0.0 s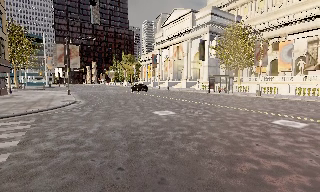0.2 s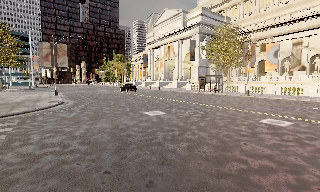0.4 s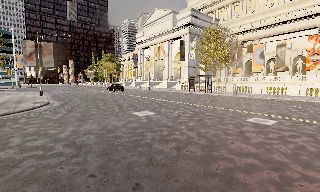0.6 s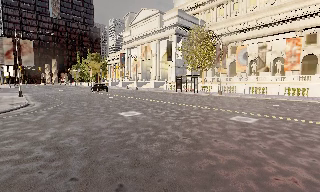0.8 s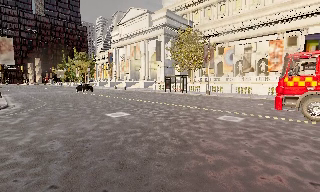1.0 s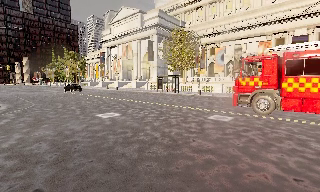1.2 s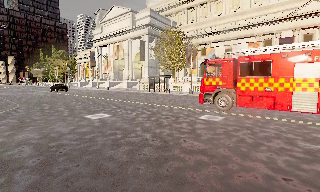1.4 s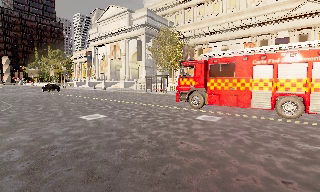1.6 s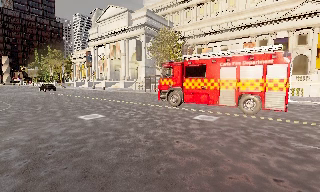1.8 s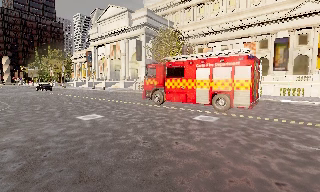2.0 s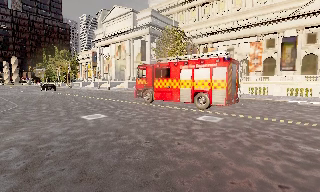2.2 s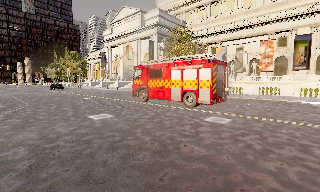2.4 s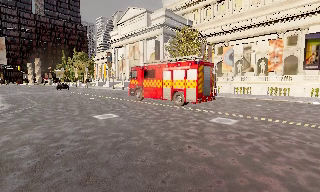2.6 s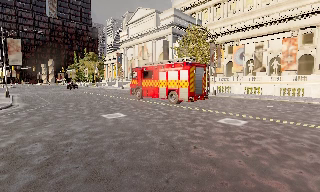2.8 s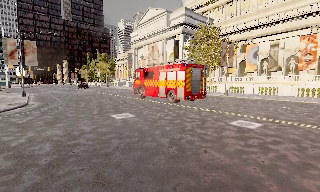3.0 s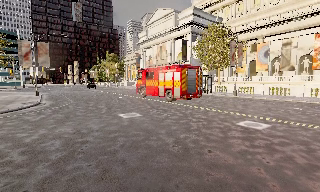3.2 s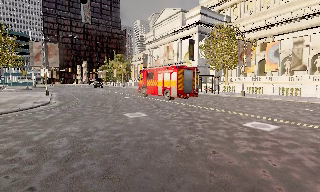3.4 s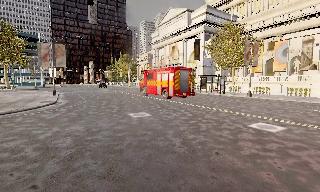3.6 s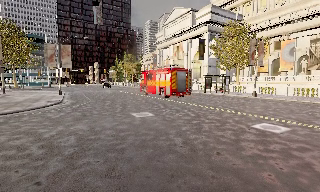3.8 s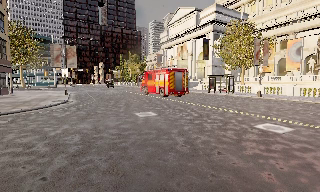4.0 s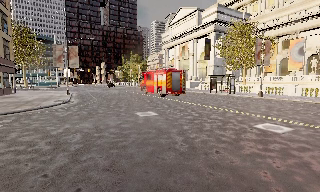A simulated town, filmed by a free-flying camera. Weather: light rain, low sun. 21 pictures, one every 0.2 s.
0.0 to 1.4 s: The camera pans to its right, which is clockwise from overhead, by about 20 degrees.
1.4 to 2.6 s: The camera shifts only a little, or ends up much as it began.
2.6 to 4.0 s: The camera pans to its left, which is counterclockwise from overhead, by about 15 degrees. It travels to its right, about 0.5 m.
The film runs forward here.
